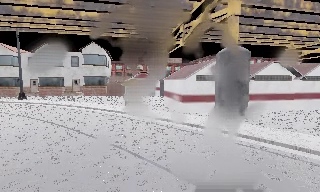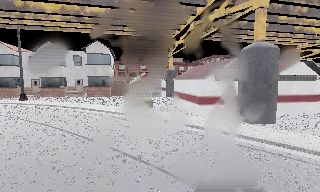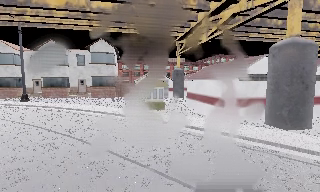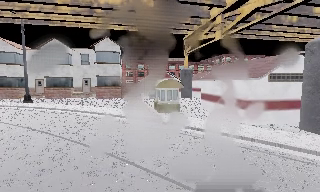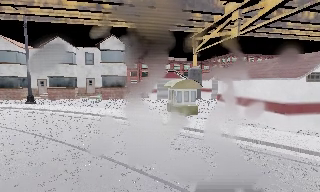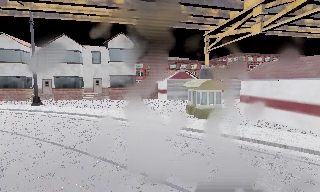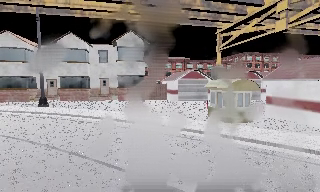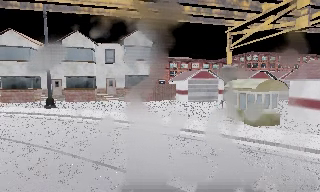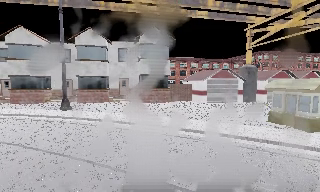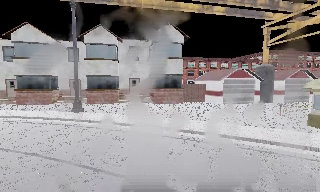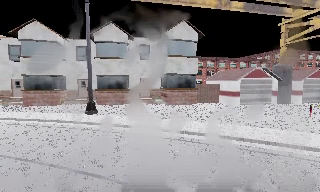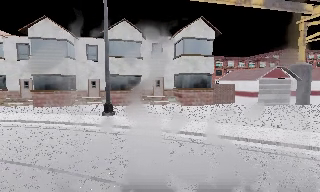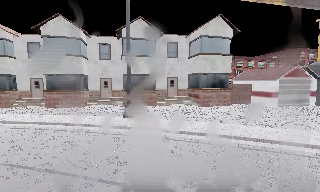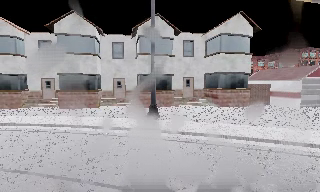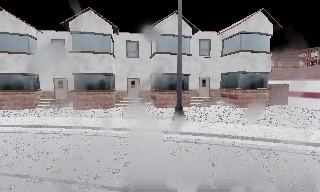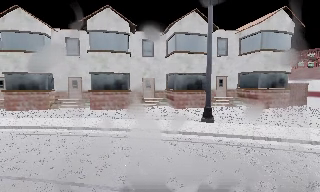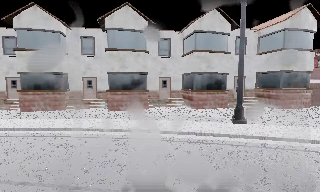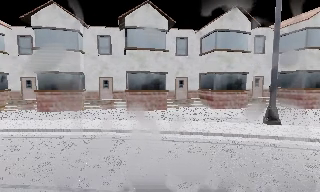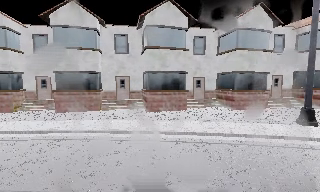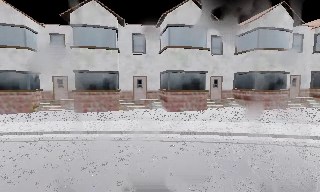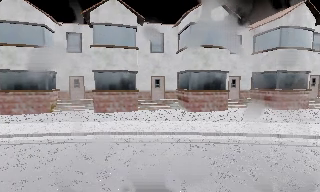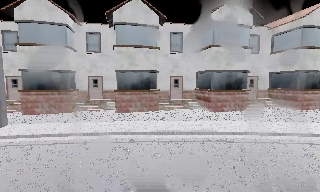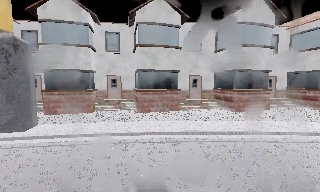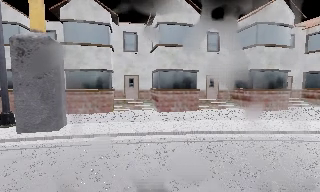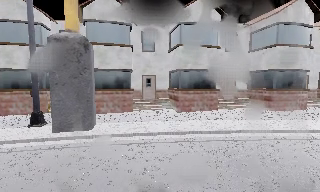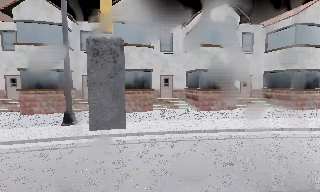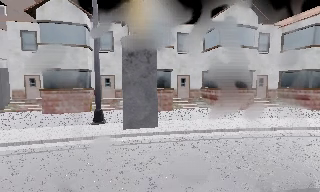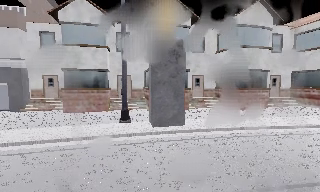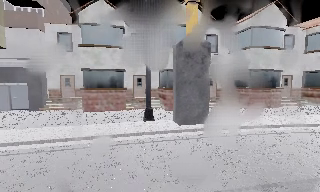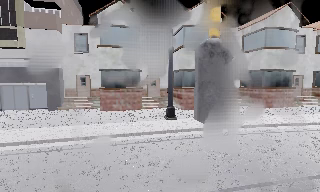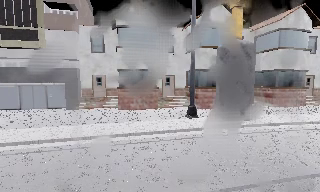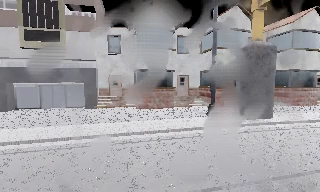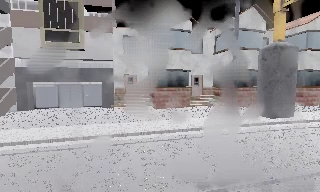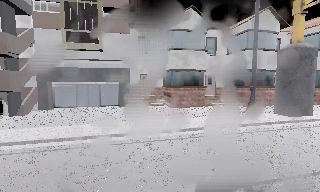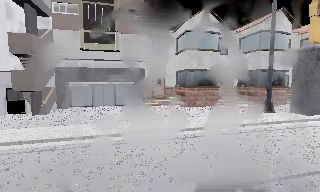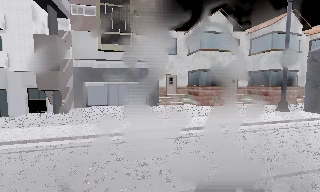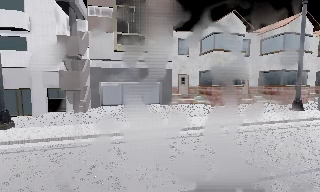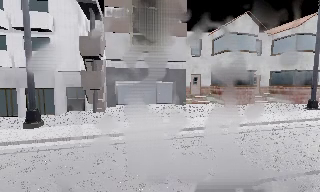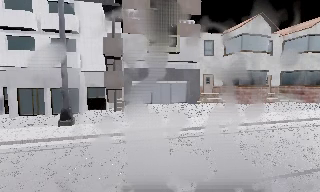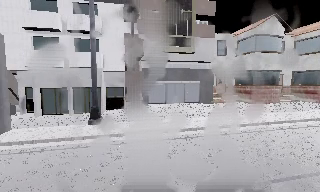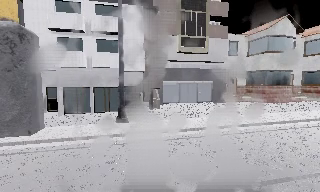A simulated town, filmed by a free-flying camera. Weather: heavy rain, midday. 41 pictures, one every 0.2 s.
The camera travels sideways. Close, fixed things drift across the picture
to the right.
0.0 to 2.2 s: The camera travels to its left and forward, about 18 m, so close, fixed things drift to the right.
2.2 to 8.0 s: The camera travels to its left, about 45 m, so close, fixed things drift to the right.
The film runs forward here.
